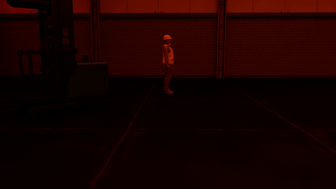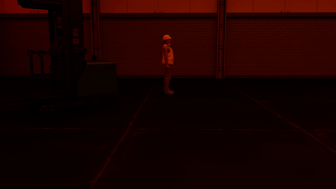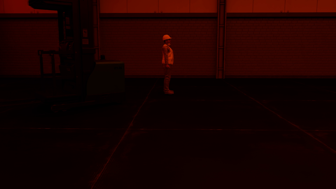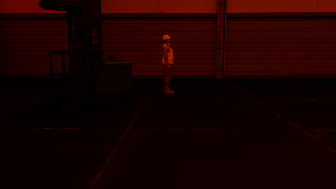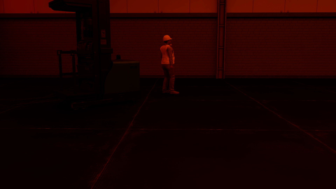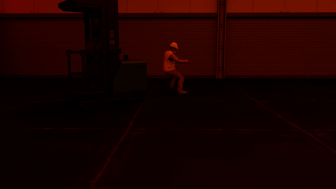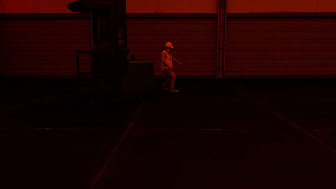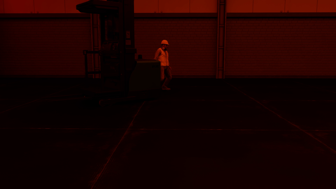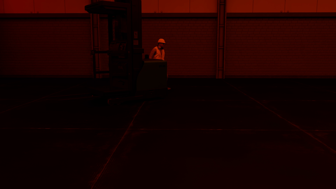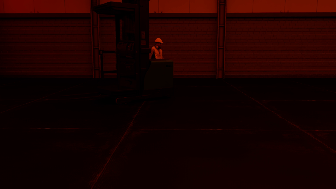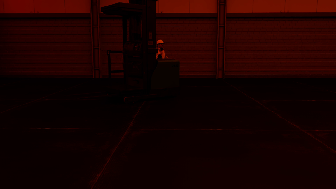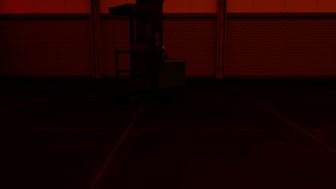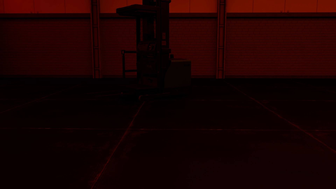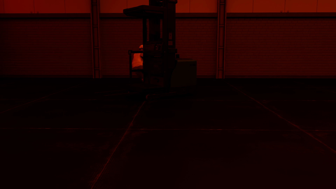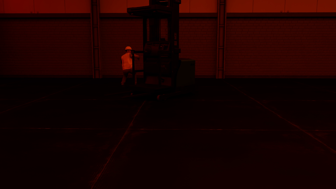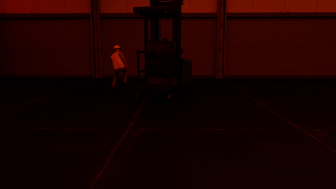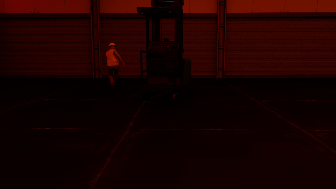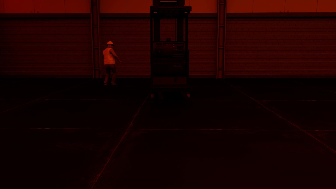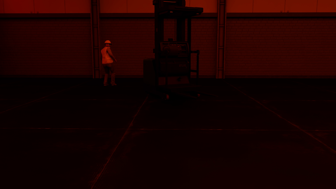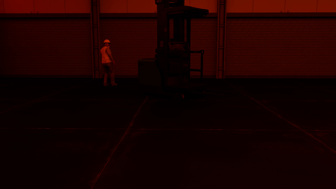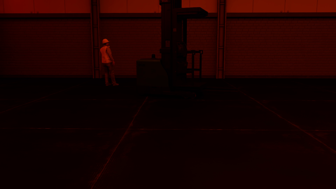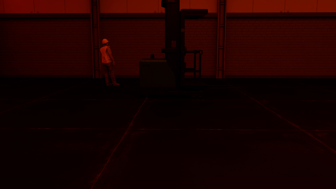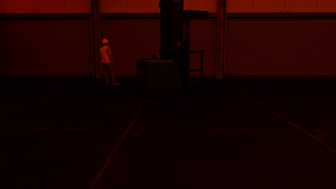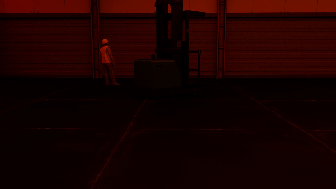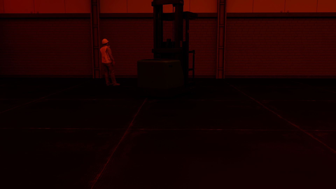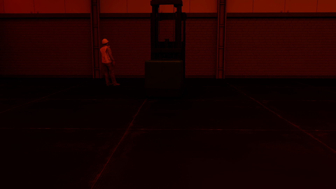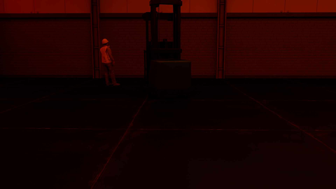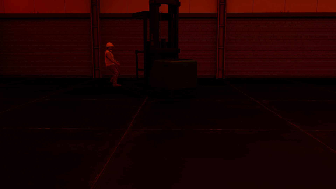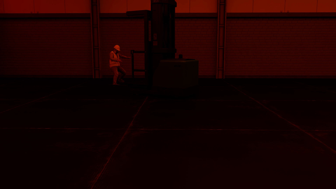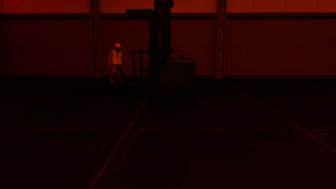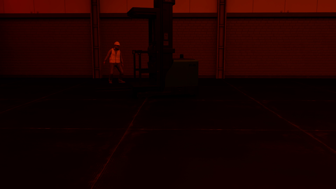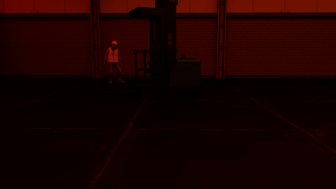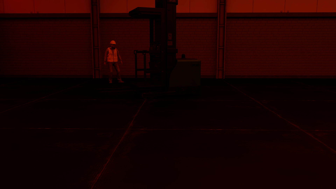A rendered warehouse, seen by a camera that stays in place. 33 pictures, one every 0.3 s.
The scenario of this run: Near miss between a forklift and a person.
